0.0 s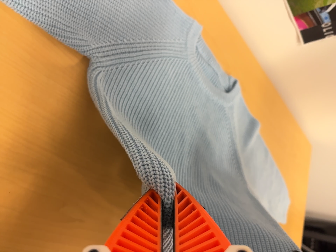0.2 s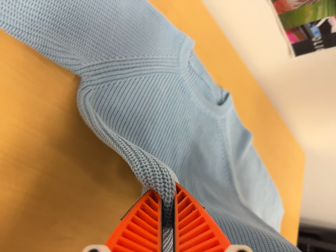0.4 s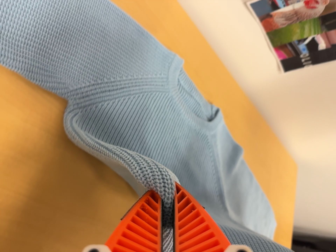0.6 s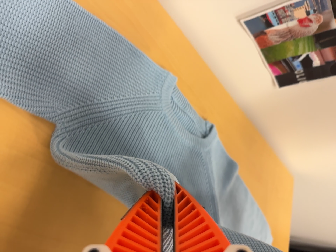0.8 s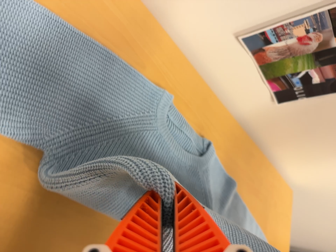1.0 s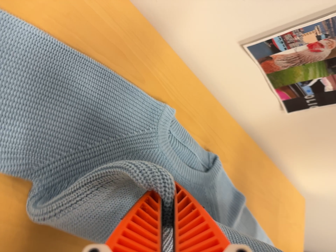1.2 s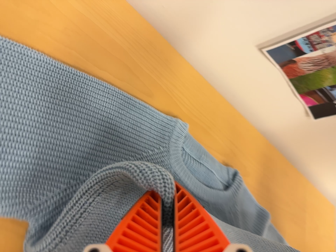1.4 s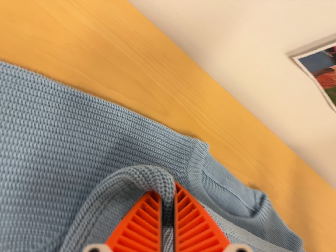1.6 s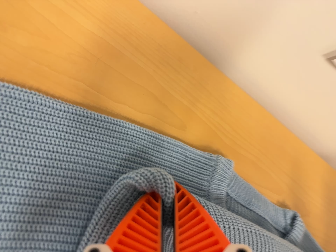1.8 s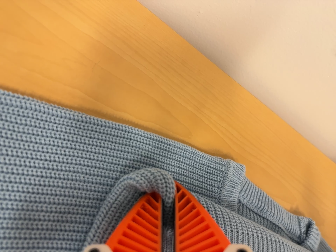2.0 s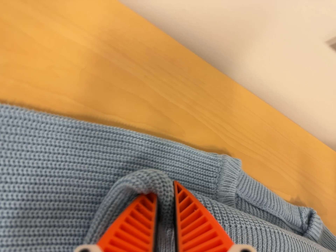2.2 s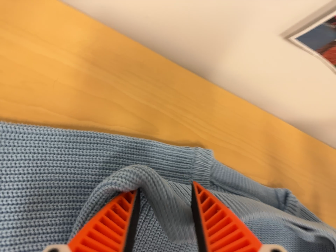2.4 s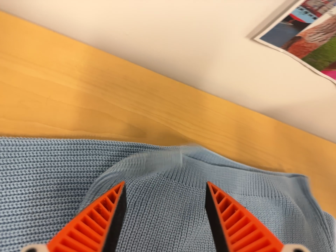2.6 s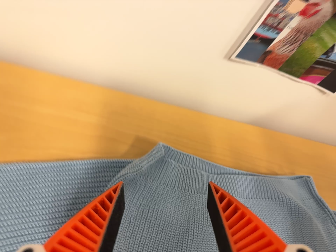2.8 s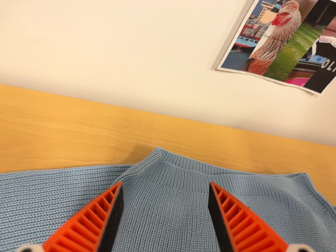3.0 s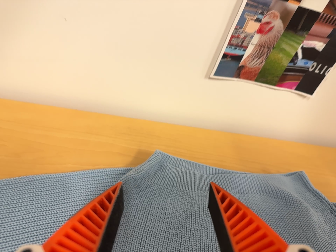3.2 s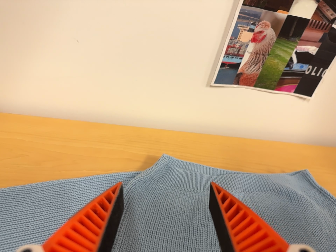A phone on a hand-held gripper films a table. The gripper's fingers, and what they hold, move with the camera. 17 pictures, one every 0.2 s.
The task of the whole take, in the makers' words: fold up.
0.0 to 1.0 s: The camera travels toward the top of its view and forward, about 12 cm, so close, fixed things drift downward.
1.0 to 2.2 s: The scene slides to the right, as the camera pans about 10 degrees to its left. It travels forward and toward the top of its view, about 14 cm, so what stands in front looms larger. It rolls about its line of sight by about 15 degrees, and the scene rotates counterclockwise.
2.2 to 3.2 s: The camera pans to its left by about 10 degrees. It travels backward, toward the bottom of its view and to its right, about 20 cm, so what stands in front gets smaller. Its aim tips toward the top of its view by about 25 degrees. It rolls about its line of sight by about 25 degrees, and the scene rotates counterclockwise.
The film runs forward here.
